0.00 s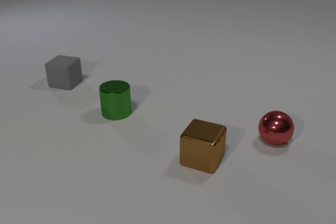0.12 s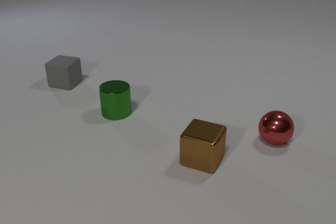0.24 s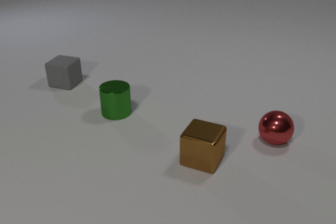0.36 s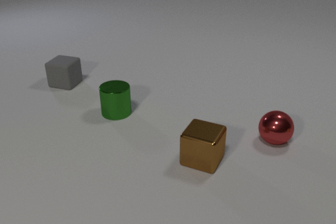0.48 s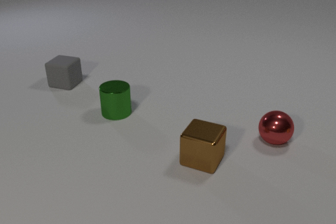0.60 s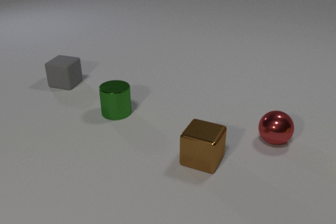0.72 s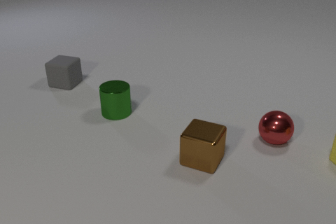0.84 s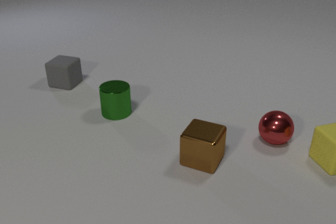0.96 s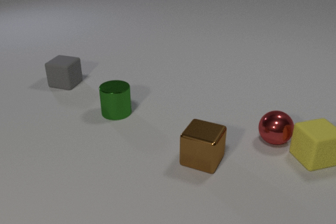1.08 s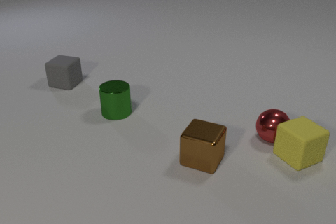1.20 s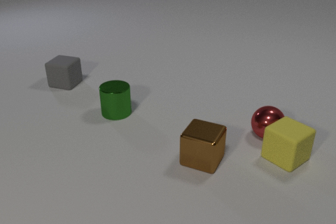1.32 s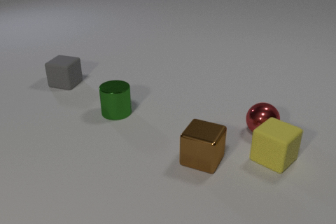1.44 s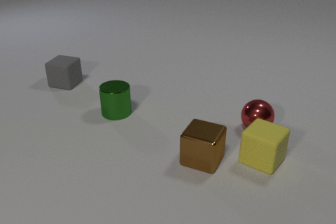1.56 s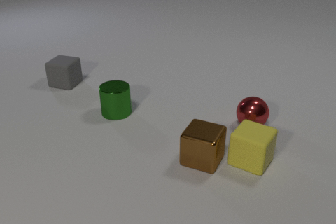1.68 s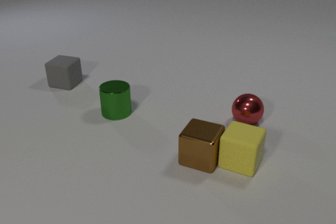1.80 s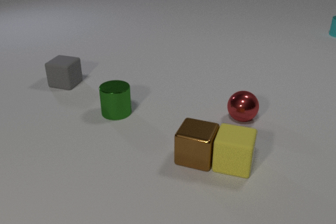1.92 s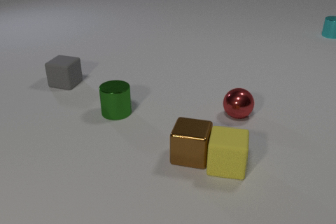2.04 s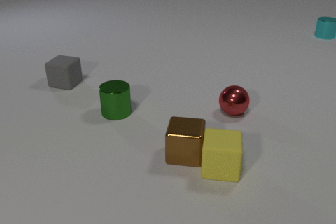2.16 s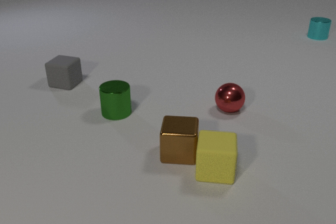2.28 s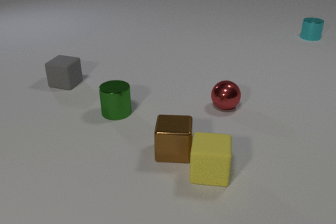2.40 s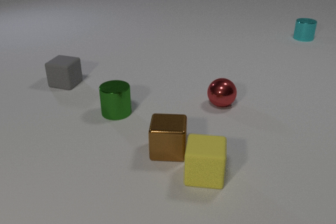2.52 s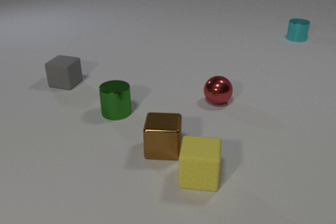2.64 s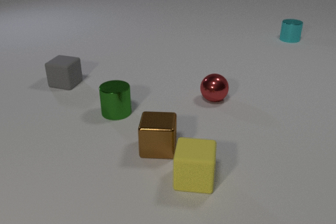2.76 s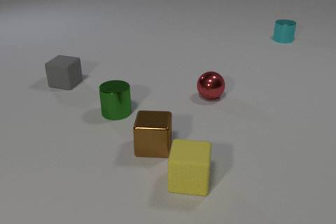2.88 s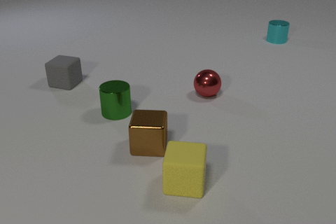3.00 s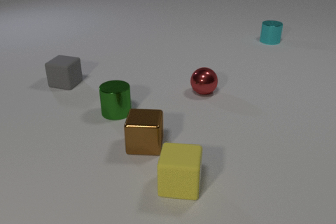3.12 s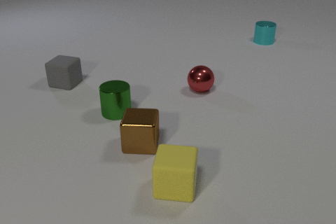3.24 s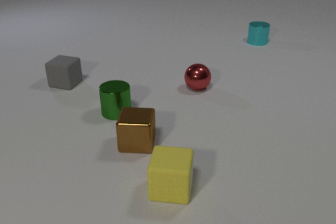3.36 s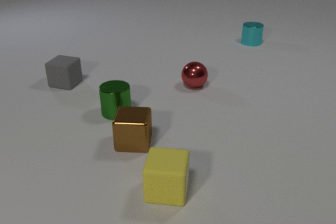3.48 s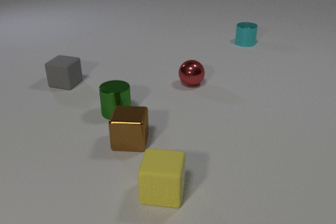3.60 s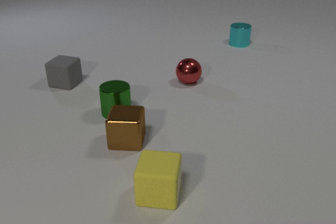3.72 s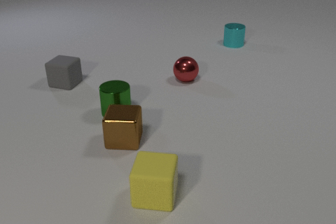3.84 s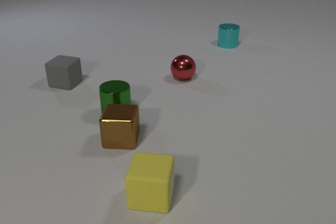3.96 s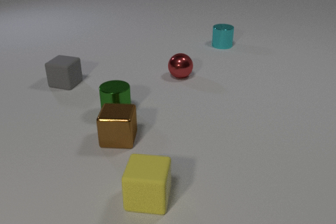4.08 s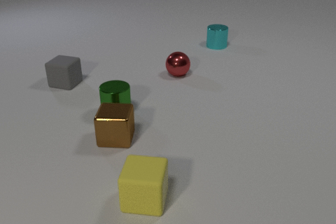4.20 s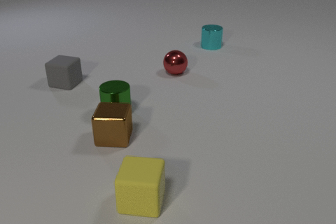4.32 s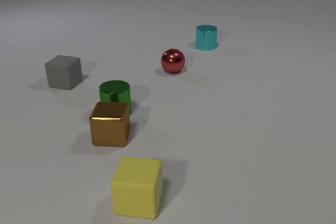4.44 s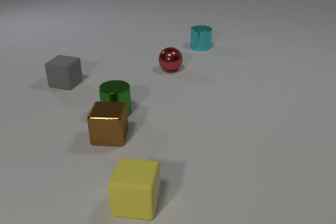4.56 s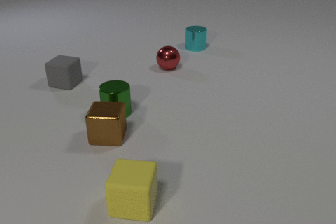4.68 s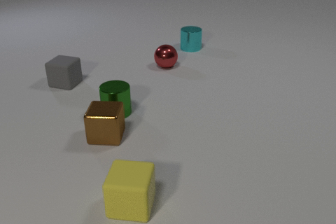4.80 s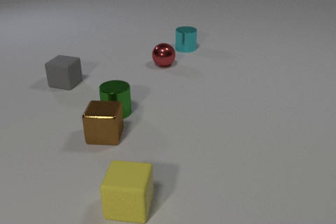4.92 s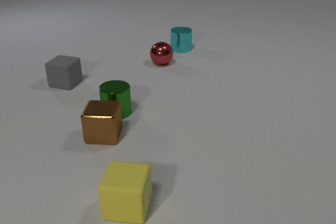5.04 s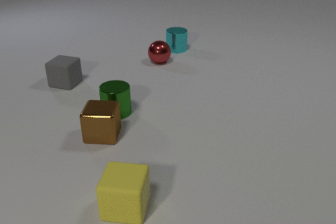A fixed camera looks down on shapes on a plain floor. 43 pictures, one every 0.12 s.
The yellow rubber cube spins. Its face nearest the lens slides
to the right.
The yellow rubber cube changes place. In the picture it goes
to the left.
0.00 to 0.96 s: The yellow rubber cube comes in at the right edge, slides to the left.
0.96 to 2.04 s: The yellow rubber cube slides to the left and toward the camera, spins so that its near face slides to the right, counterclockwise seen from above. The red metal sphere rolls away from the camera and to the left. The brown metal cube slides to the left. The cyan metal cylinder comes in at the right edge, slides to the left and toward the camera. The yellow rubber cube and the red metal sphere collide. The yellow rubber cube and the brown metal cube collide.
2.04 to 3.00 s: The yellow rubber cube slides to the left and toward the camera. The red metal sphere rolls away from the camera and to the left. The brown metal cube slides to the left and away from the camera. The cyan metal cylinder slides to the left and toward the camera.
3.00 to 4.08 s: The yellow rubber cube slides to the left and toward the camera. The red metal sphere rolls away from the camera and to the left. The brown metal cube slides to the left and away from the camera. The cyan metal cylinder slides to the left and toward the camera.
4.08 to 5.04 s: The yellow rubber cube slides to the left and toward the camera. The red metal sphere rolls away from the camera and to the left. The brown metal cube slides to the left and away from the camera. The cyan metal cylinder slides to the left.
How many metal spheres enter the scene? 0.
Are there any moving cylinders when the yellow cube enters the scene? no.
What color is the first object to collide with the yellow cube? red.
